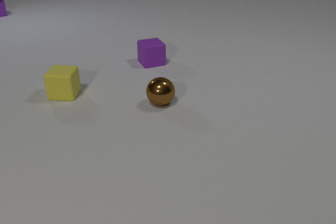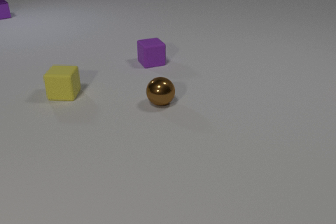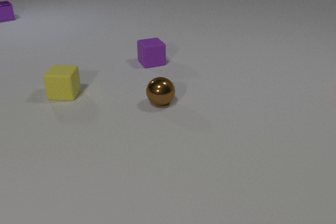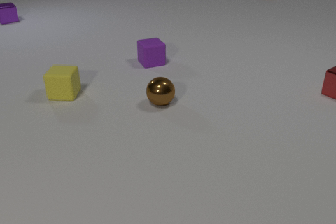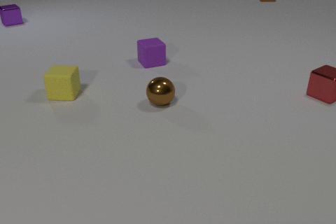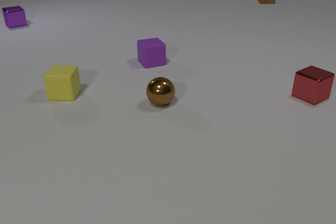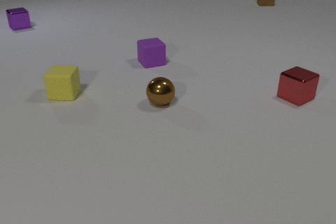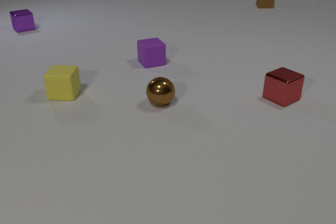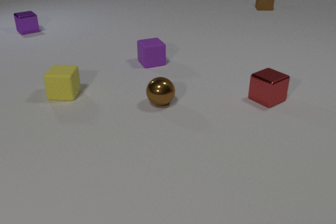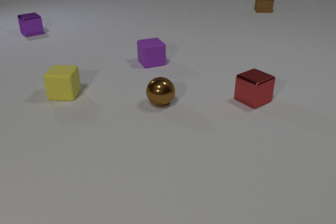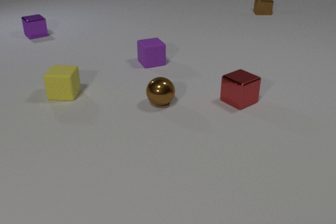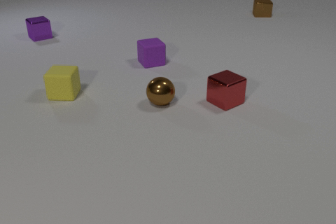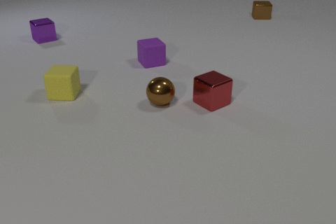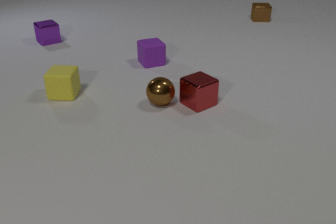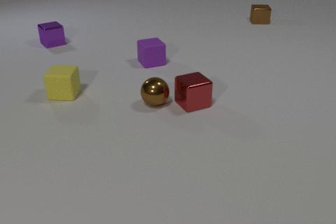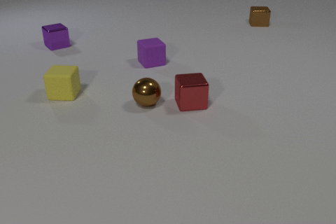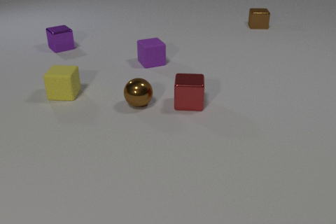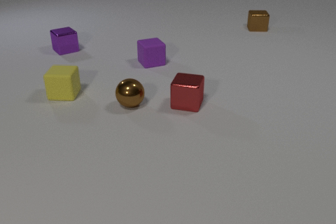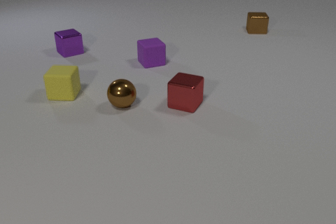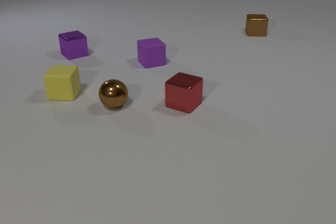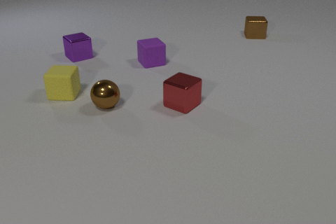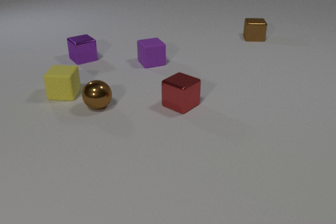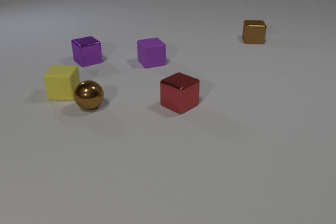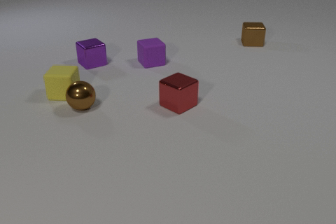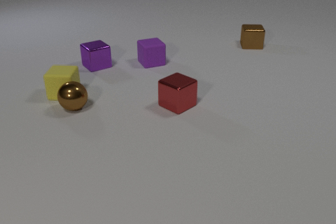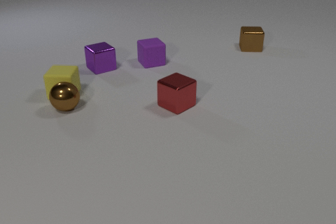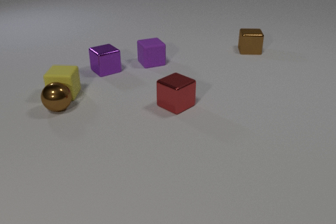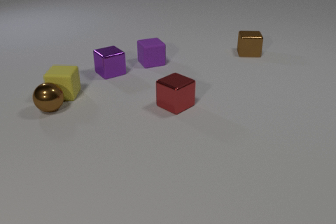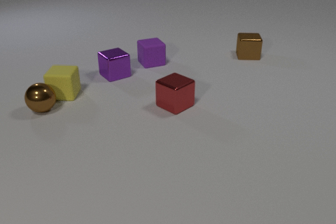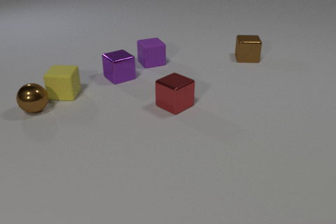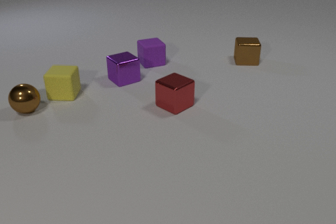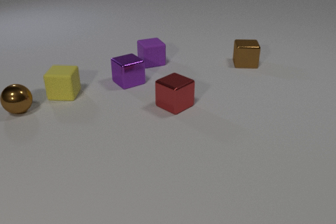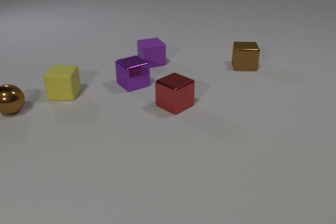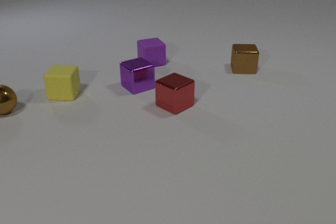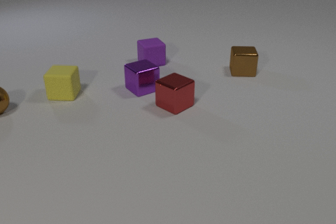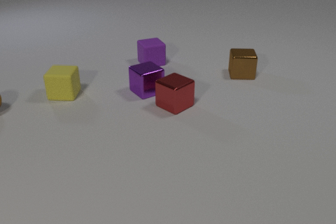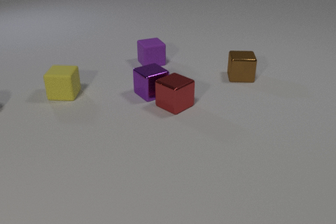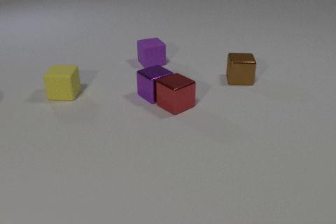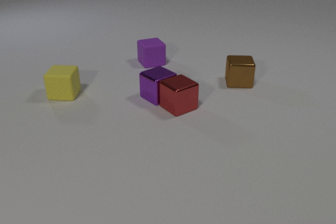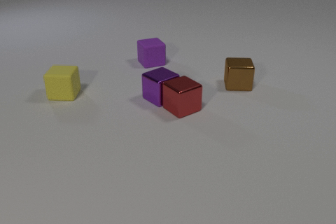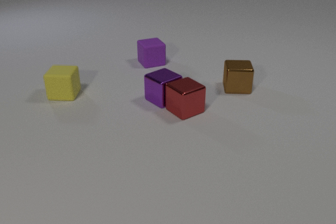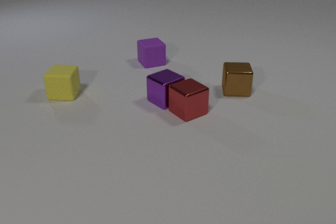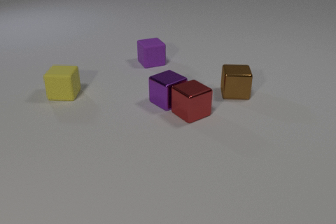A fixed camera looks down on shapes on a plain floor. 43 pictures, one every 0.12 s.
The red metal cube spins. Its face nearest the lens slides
to the left.
The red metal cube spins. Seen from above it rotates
clockwise.
0.00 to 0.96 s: The red metal cube comes in at the right edge, slides to the left and toward the camera. The purple metal cube slides toward the camera and to the right. The brown metal cube comes in at the top edge, slides toward the camera.
0.96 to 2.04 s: The red metal cube slides to the left, spins so that its near face slides to the left, clockwise seen from above. The brown metal sphere rolls to the left. The purple metal cube slides toward the camera and to the right. The brown metal cube slides toward the camera. The red metal cube and the brown metal sphere collide.
2.04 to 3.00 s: The red metal cube slides to the left, spins so that its near face slides to the left, clockwise seen from above. The brown metal sphere rolls to the left. The purple metal cube slides toward the camera and to the right. The brown metal cube slides toward the camera.
3.00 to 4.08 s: The brown metal sphere rolls to the left. The purple metal cube slides toward the camera and to the right. The brown metal cube slides toward the camera.
4.08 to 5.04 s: The red metal cube slides to the right and toward the camera. The brown metal sphere rolls to the left, leaves at the left edge. The purple metal cube slides toward the camera and to the right. The brown metal cube slides toward the camera. The red metal cube and the purple metal cube collide.
How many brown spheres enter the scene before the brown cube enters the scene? 0.
What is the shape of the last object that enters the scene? cube.
Are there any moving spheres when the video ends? no.
